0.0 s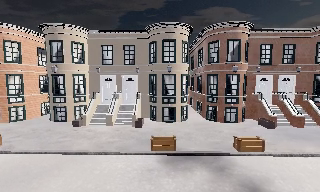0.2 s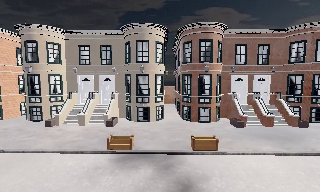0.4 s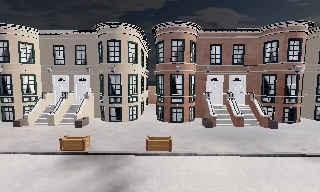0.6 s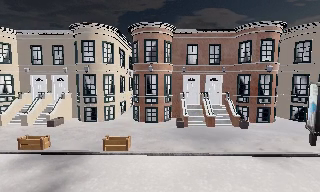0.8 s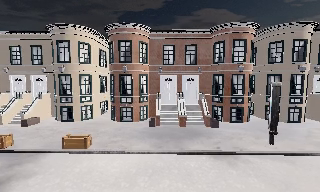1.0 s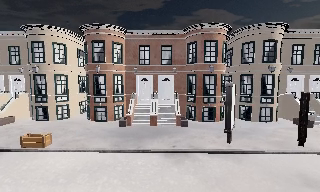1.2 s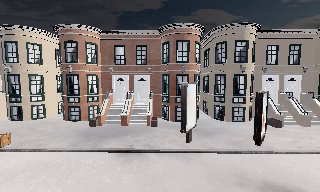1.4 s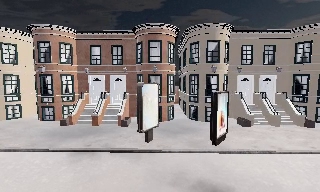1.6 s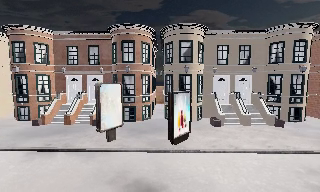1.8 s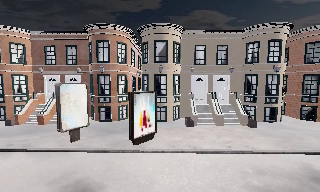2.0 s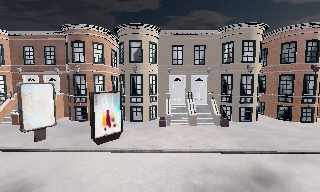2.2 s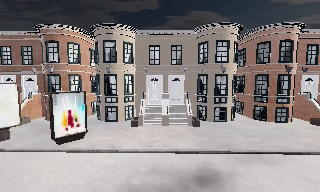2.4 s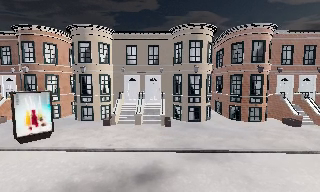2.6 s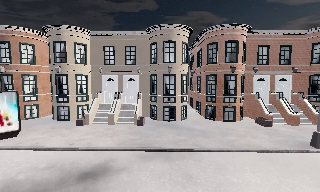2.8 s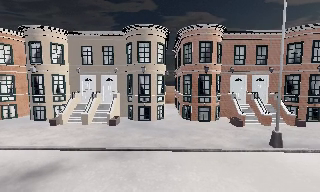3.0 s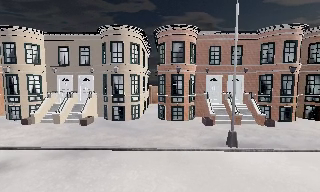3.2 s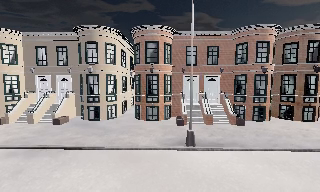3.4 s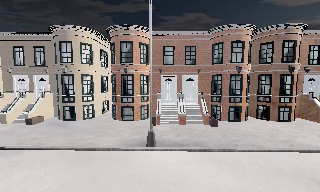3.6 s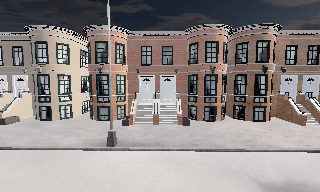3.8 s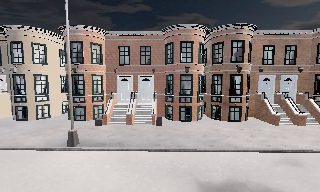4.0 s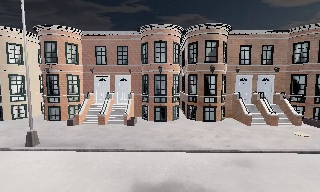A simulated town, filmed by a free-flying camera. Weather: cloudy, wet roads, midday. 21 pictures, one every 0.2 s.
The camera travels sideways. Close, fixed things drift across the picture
to the left.
0.0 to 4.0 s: The camera travels to its right, about 35 m, so close, fixed things drift to the left.
The film runs forward here.
